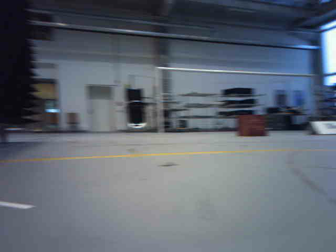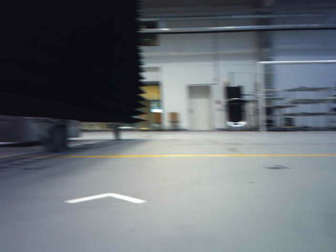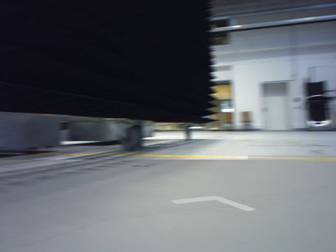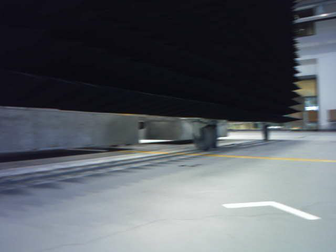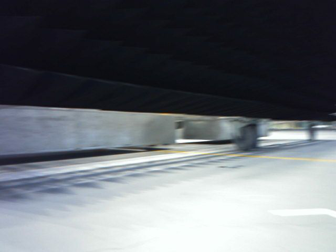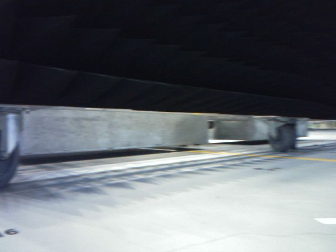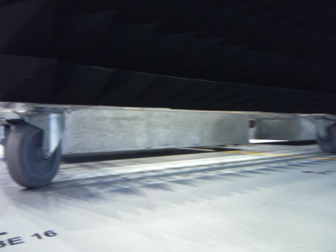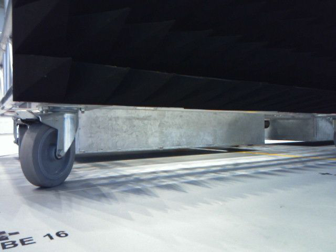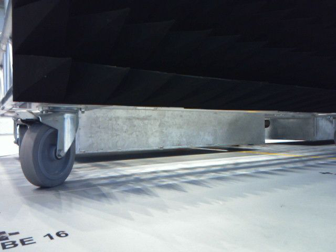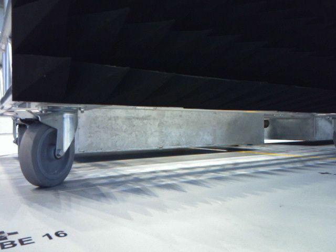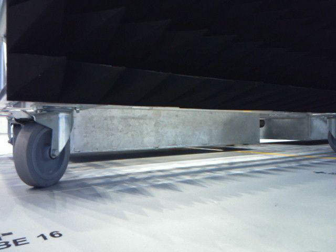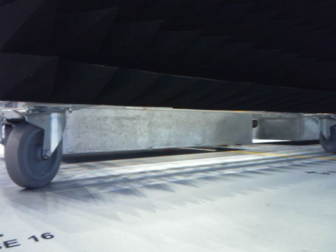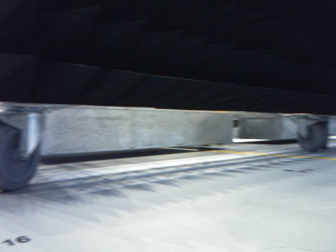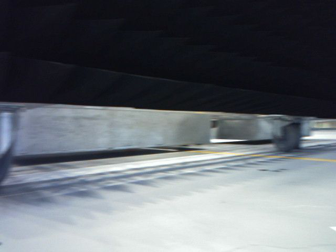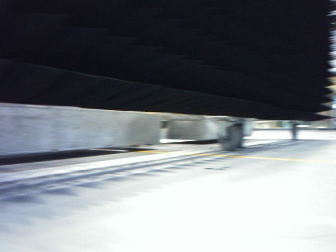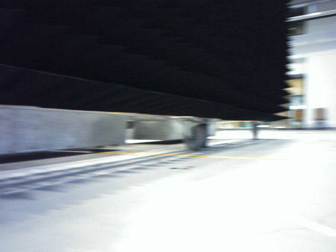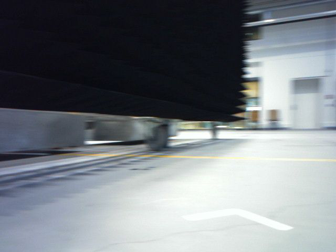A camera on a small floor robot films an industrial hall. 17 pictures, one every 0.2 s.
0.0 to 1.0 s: The scene slides to the right, as the camera pans about 65 degrees to its left. It travels forward, about 0.2 m.
1.0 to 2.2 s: The camera shifts only a little, or ends up much as it began.
2.2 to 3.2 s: The scene slides to the left, as the camera pans about 30 degrees to its right.
The film runs forward here.
